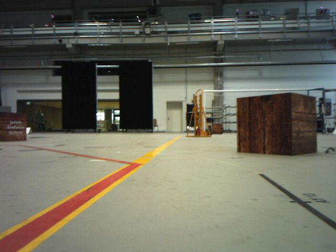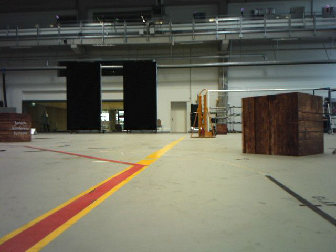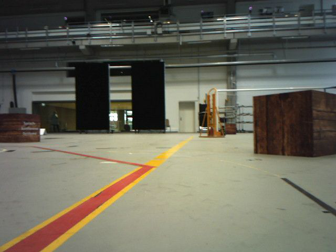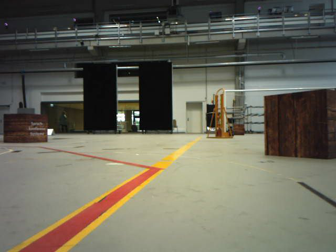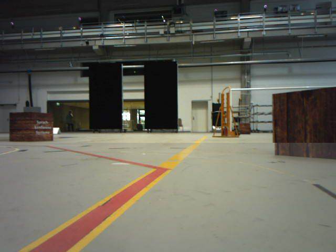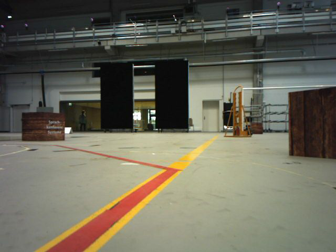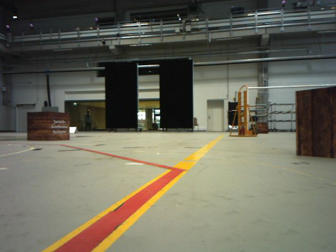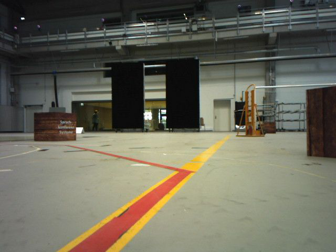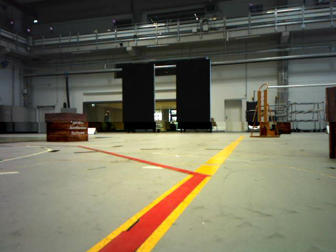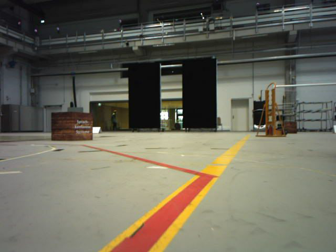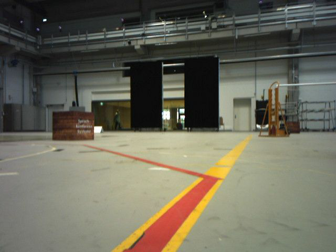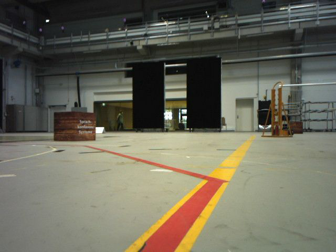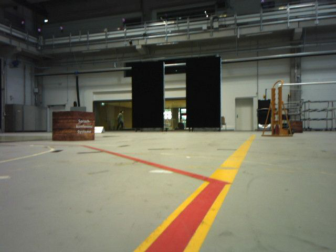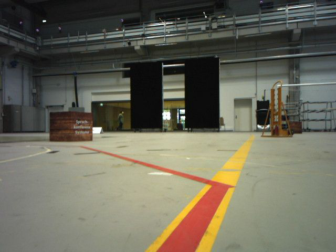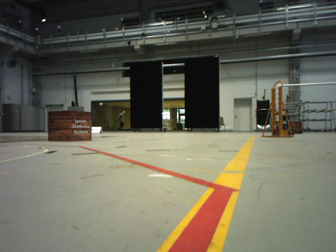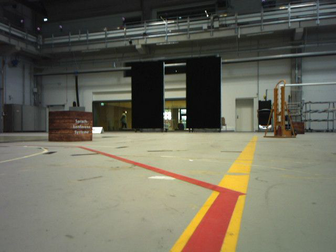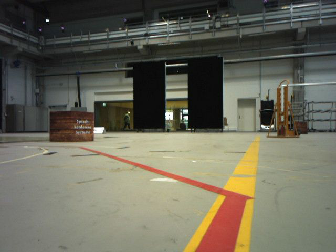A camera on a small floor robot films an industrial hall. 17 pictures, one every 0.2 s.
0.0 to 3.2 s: The scene slides to the right, as the camera pans about 15 degrees to its left. It travels forward, about 0.6 m, so what stands in front looms larger.
The film runs forward here.
